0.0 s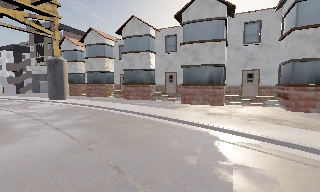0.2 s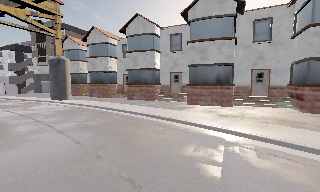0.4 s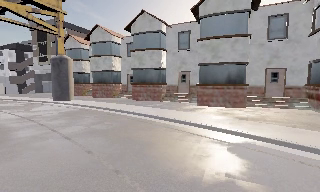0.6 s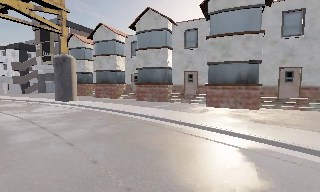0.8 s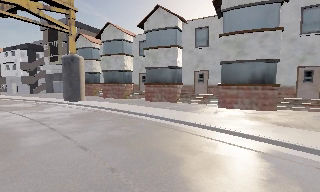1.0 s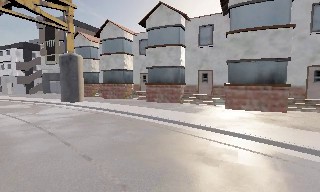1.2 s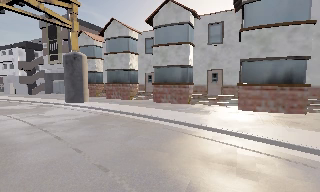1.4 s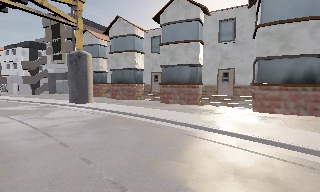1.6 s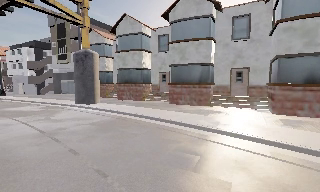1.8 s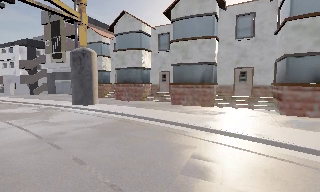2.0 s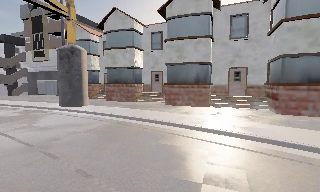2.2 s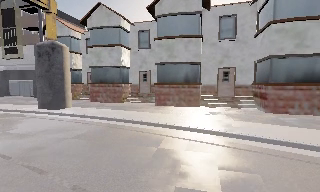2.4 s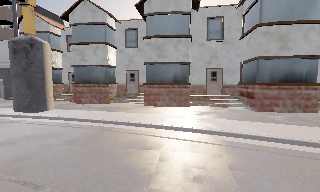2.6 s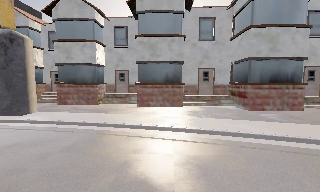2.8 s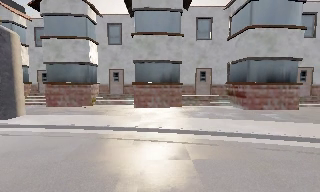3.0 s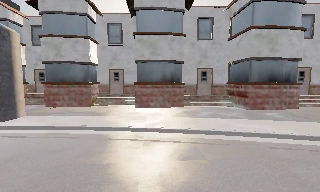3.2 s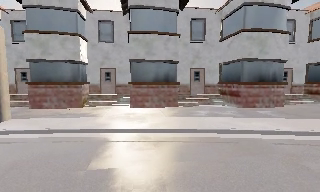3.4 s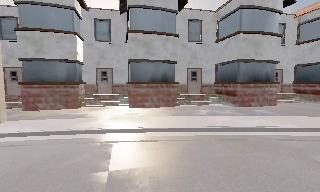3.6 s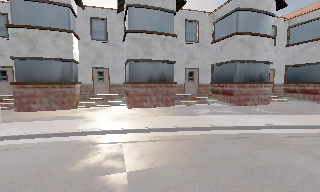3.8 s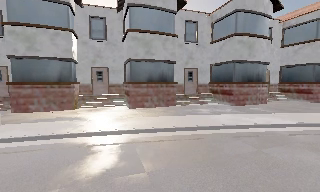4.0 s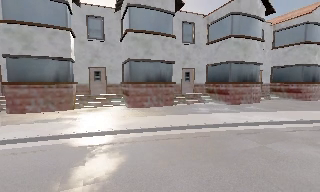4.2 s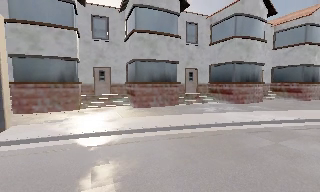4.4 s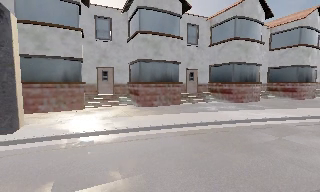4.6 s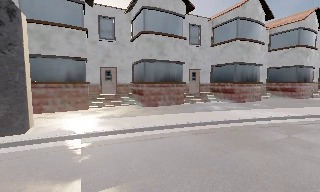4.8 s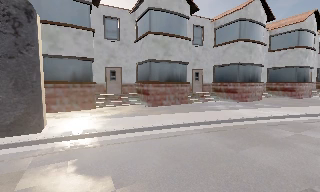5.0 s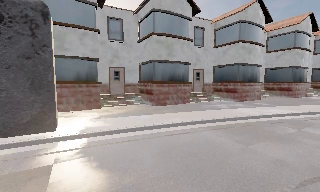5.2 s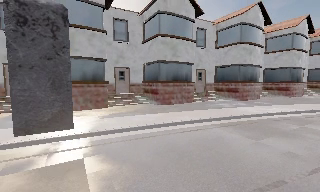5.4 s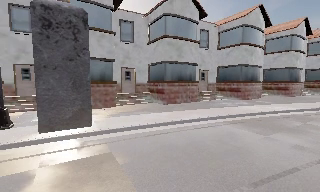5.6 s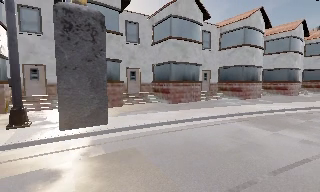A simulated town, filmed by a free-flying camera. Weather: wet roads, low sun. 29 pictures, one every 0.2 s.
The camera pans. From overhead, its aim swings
clockwise.
0.0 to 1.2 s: The camera travels forward and to its left, about 4.5 m, so what stands in front looms larger.
1.2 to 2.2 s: The camera pans to its right, which is clockwise from overhead, by about 10 degrees. It travels to its left and forward, about 4 m.
2.2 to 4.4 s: The camera pans to its right, which is clockwise from overhead, by about 40 degrees. It travels to its left, about 7 m.
4.4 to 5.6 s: The camera travels to its left and backward, about 4 m, so close, fixed things drift to the right.
The film runs forward here.
